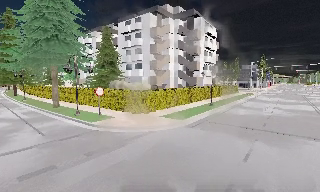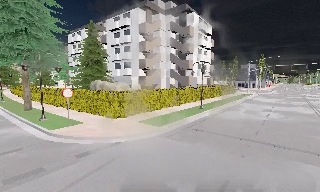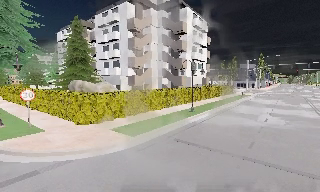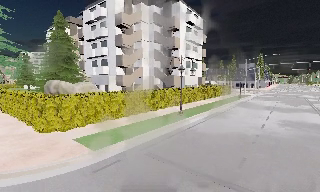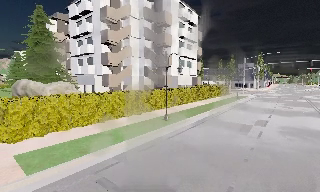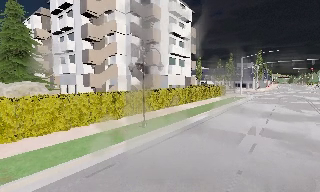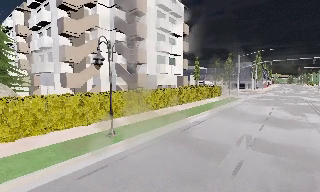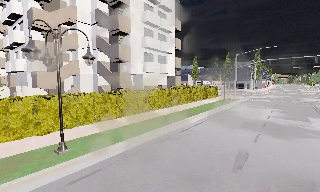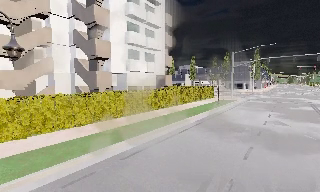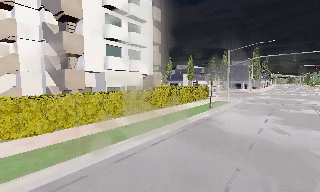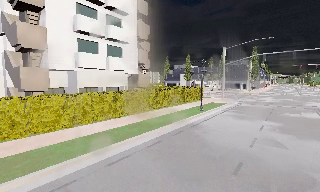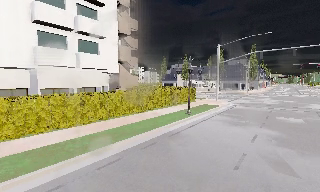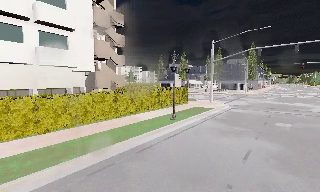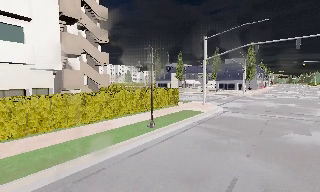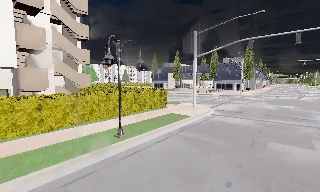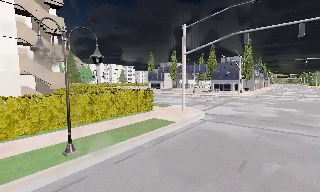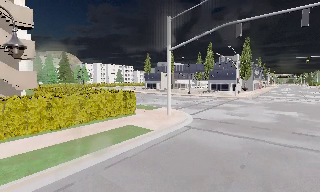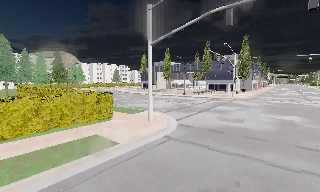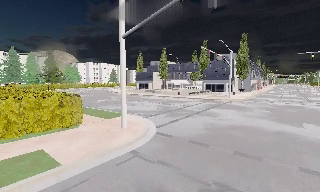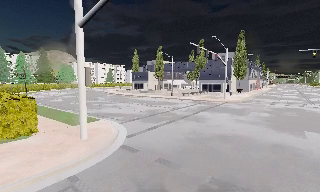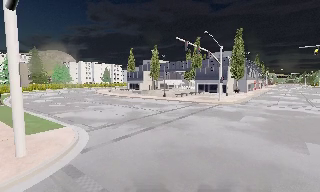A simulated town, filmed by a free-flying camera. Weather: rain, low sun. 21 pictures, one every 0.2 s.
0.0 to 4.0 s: The camera travels forward and to its right, about 45 m, so what stands in front looms larger.
The film runs backward here.
